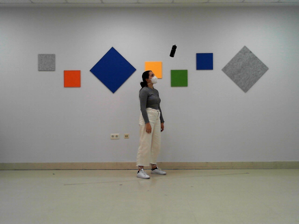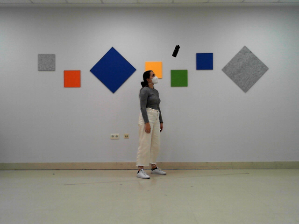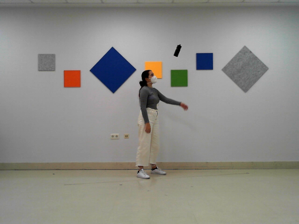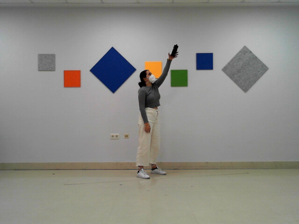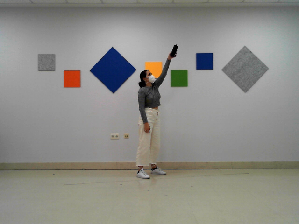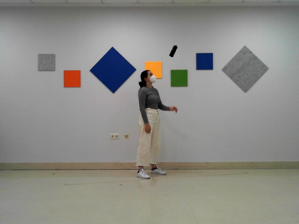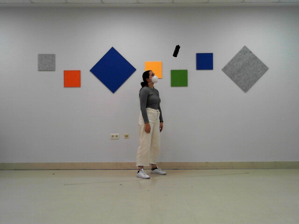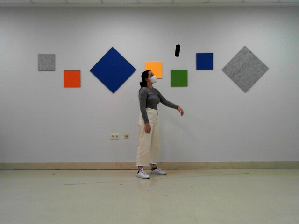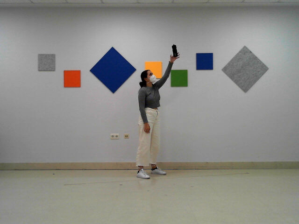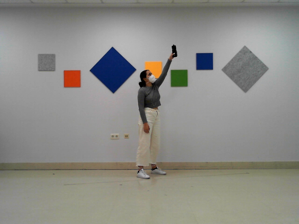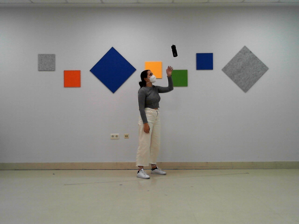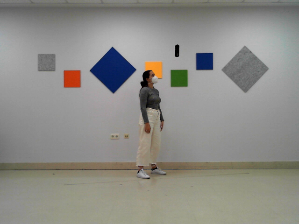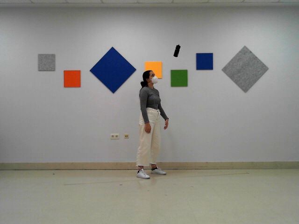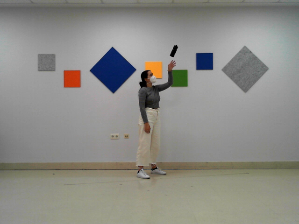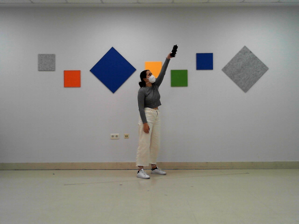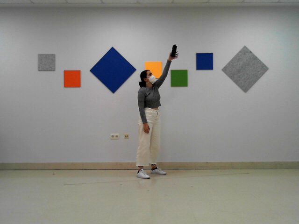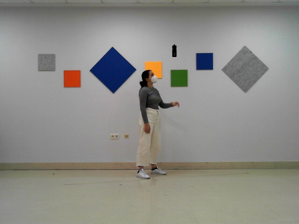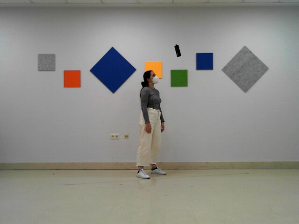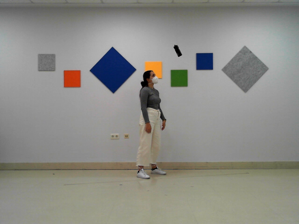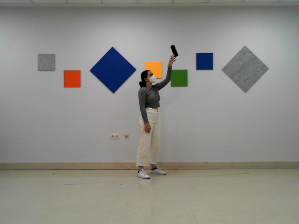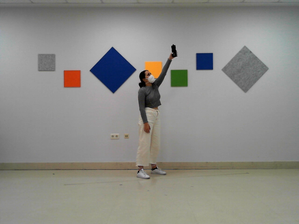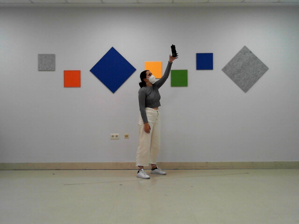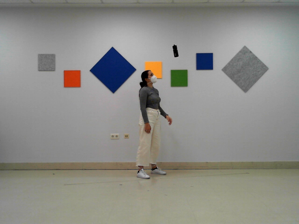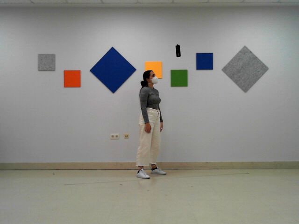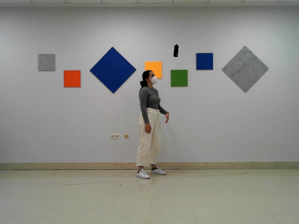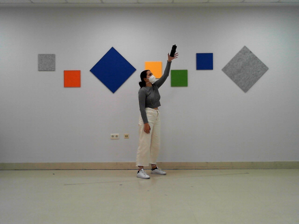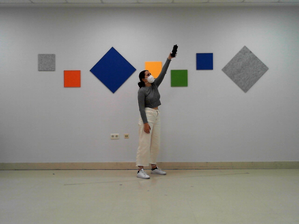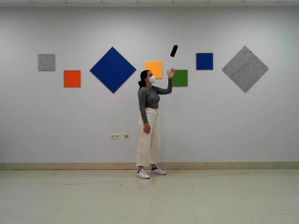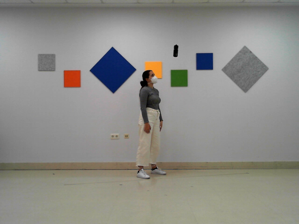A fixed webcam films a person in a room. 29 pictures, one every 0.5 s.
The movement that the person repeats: Reach up for a bottle in a high position, left hand.
